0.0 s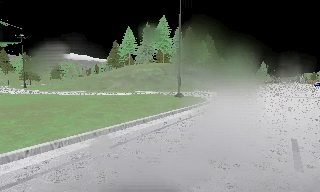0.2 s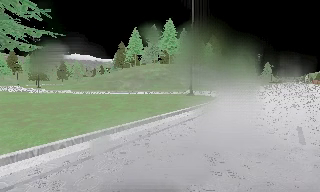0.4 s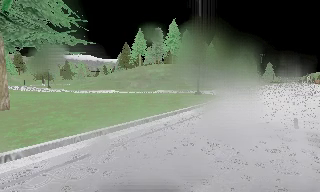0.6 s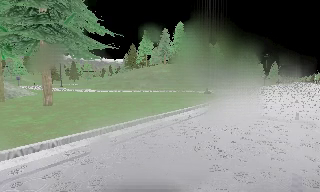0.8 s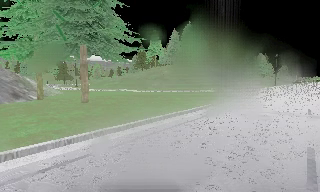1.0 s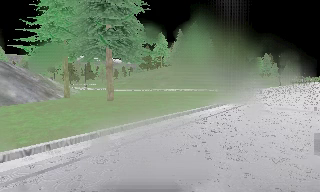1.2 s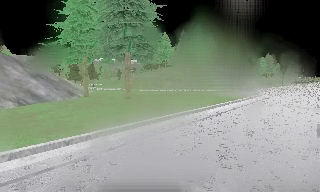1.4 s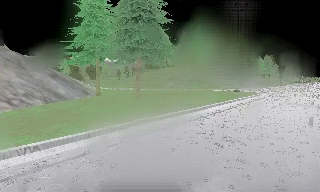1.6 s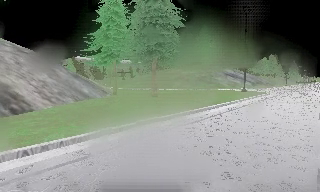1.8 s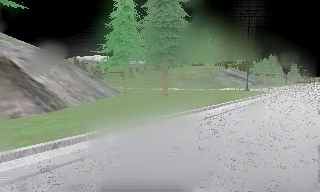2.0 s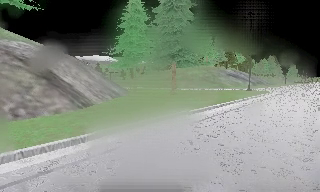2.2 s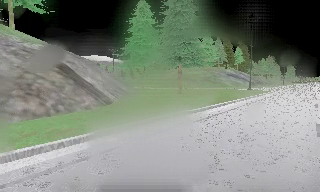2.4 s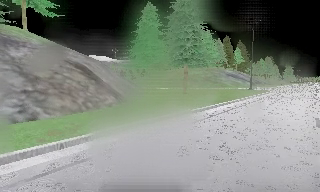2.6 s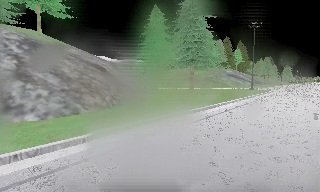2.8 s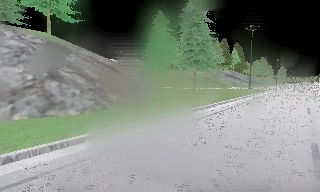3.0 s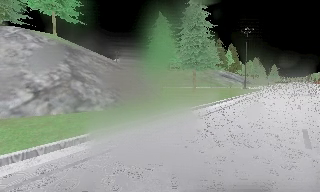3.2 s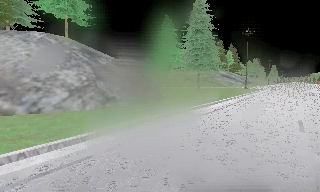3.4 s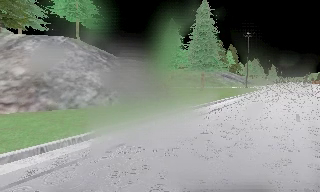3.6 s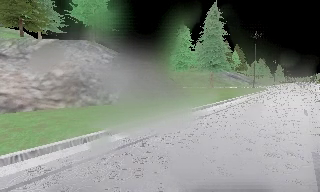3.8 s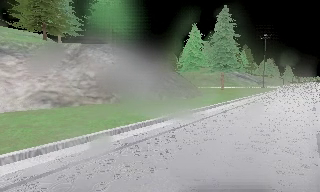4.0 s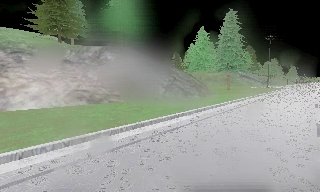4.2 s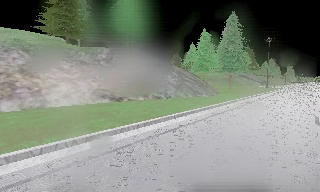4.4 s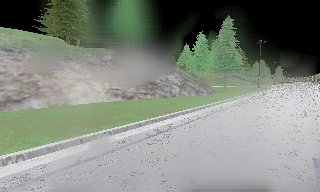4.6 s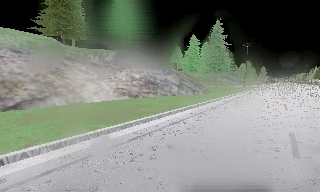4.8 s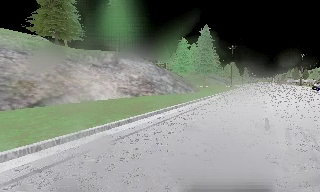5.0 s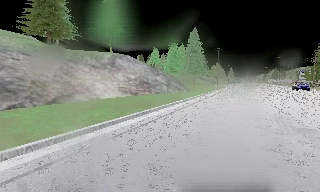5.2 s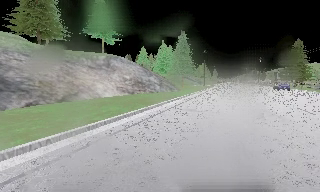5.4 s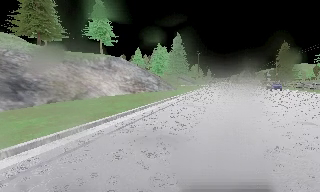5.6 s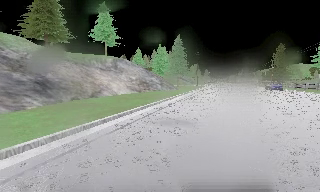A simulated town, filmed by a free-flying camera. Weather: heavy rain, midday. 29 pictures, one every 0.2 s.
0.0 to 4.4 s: The camera travels backward and to its left, about 35 m, so what stands in front gets smaller.
4.4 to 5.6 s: The camera pans to its right, which is clockwise from overhead, by about 20 degrees. It travels backward and to its left, about 11 m, so what stands in front gets smaller.
The film runs backward here.
